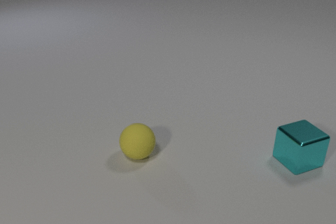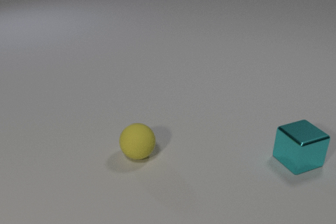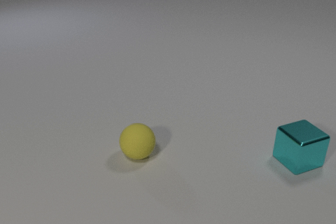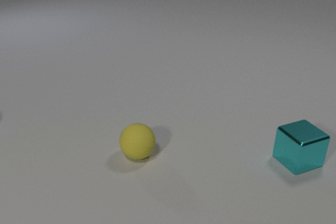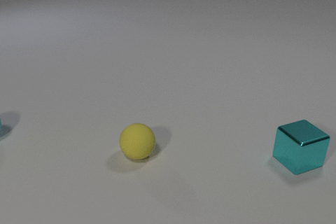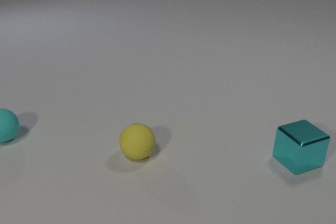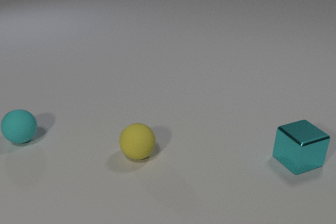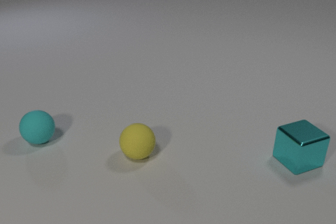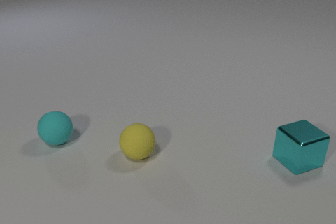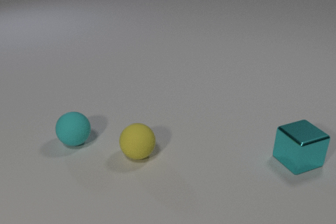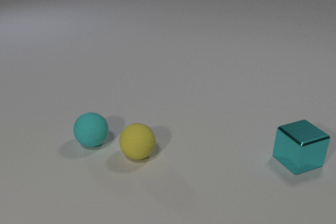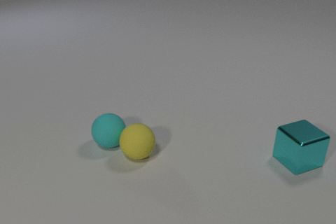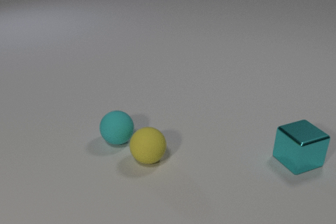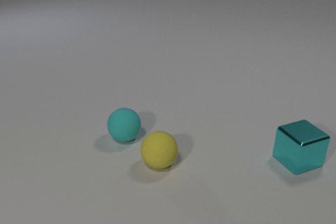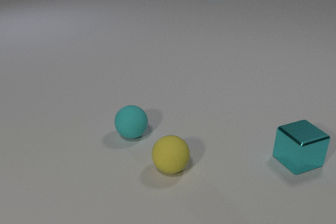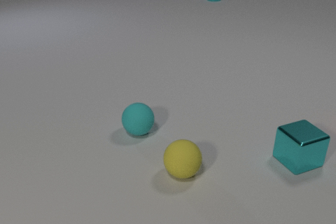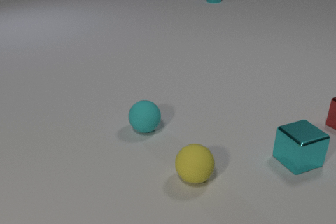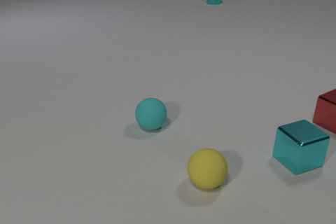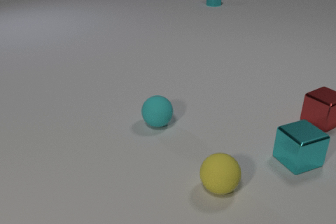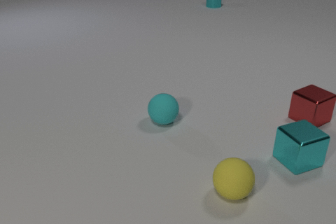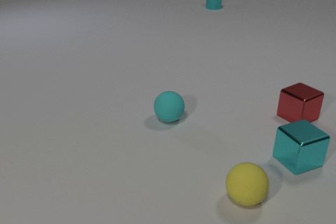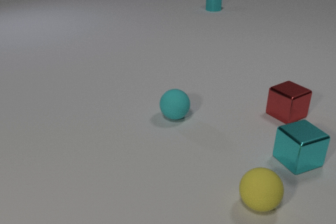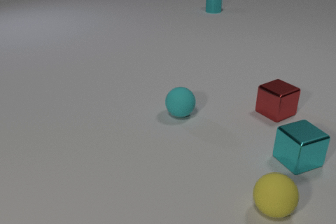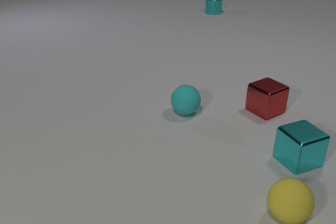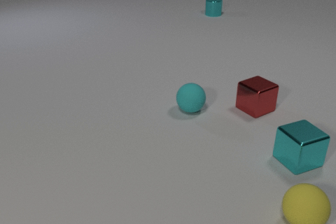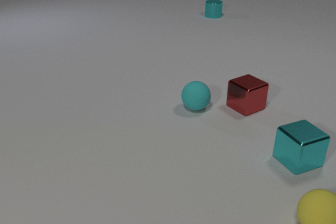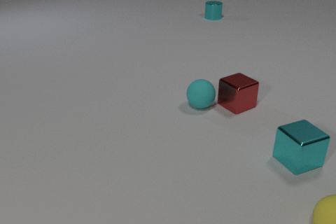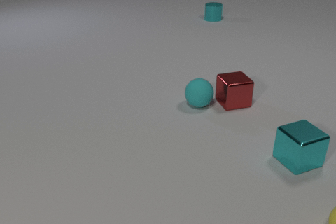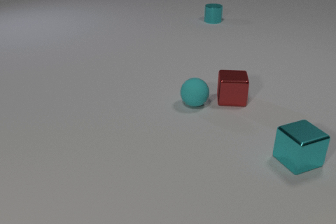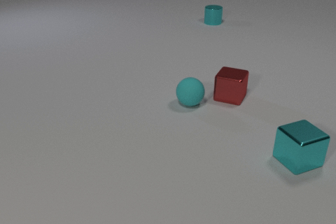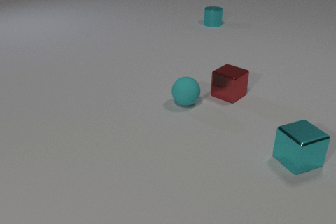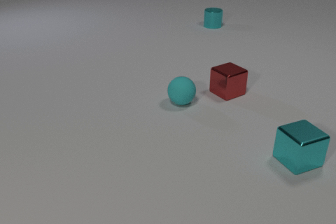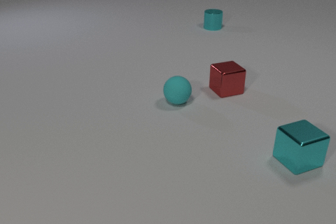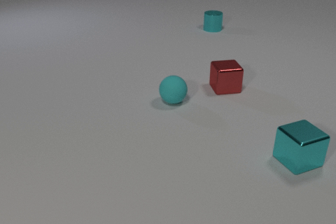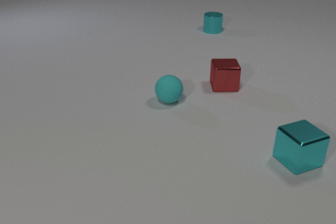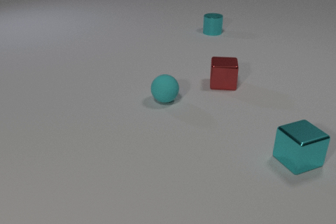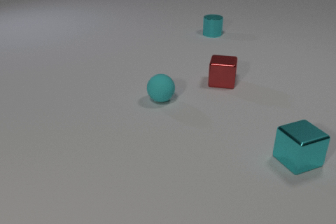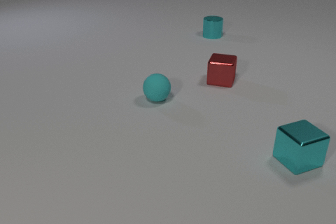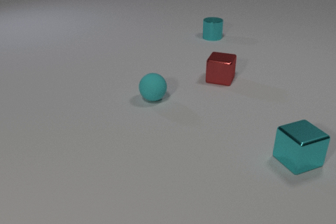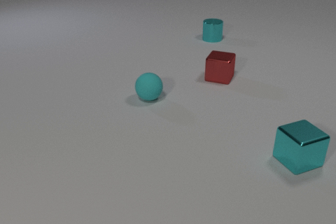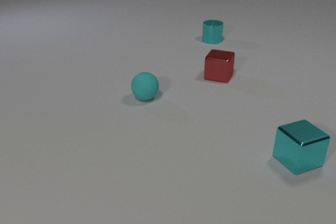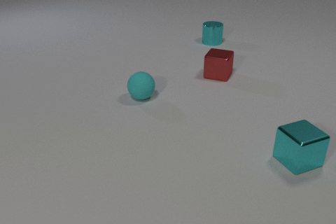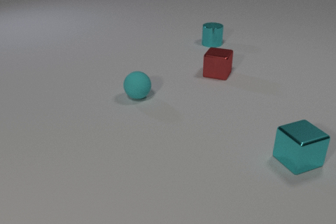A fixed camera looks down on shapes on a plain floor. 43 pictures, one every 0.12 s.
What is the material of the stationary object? metal.
What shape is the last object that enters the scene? cube.
How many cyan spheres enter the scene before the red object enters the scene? 1.
0.00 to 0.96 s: The cyan rubber sphere comes in at the left edge, rolls to the right and toward the camera.
0.96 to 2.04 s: The cyan rubber sphere rolls to the right. The yellow rubber sphere rolls to the right and toward the camera. The red metal cube comes in at the right edge, slides to the left. The cyan metal cylinder comes in at the top edge, slides toward the camera. The cyan rubber sphere and the yellow rubber sphere collide.
2.04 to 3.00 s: The cyan rubber sphere rolls to the right and away from the camera. The yellow rubber sphere rolls to the right. The red metal cube slides to the left. The cyan metal cylinder slides toward the camera.
3.00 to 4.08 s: The cyan rubber sphere rolls to the left and away from the camera. The yellow rubber sphere rolls to the right, leaves at the right edge. The red metal cube slides away from the camera and to the left, spins clockwise seen from above by about 120 degrees, its near face sliding to the left. The cyan metal cylinder slides toward the camera. The cyan rubber sphere and the red metal cube collide.
4.08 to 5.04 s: The cyan rubber sphere rolls to the left. The red metal cube slides away from the camera, spins clockwise seen from above by about 15 degrees, its near face sliding to the left. The cyan metal cylinder slides toward the camera.
